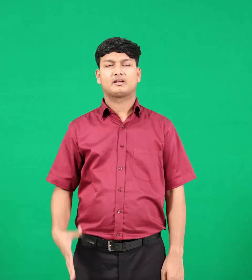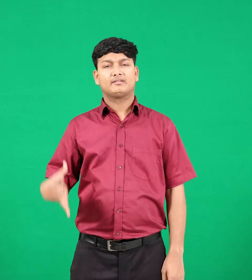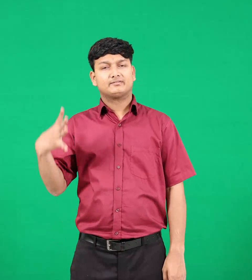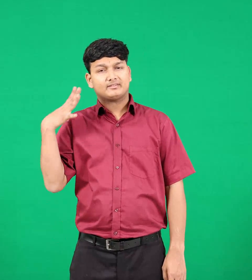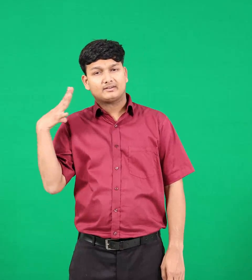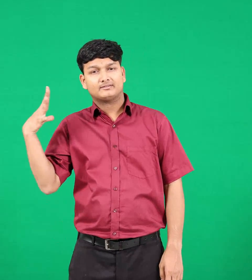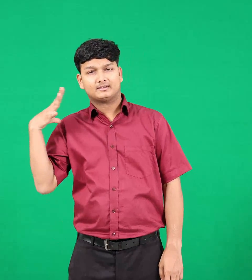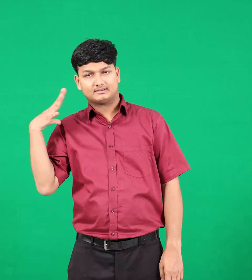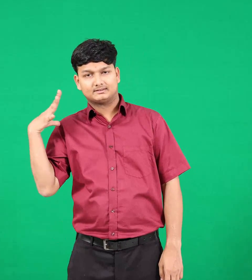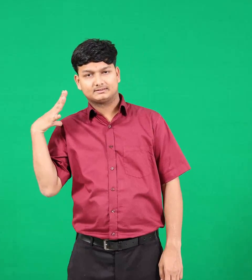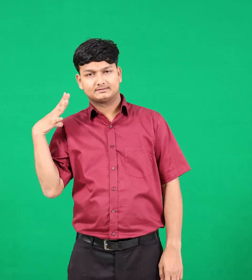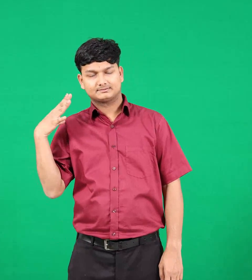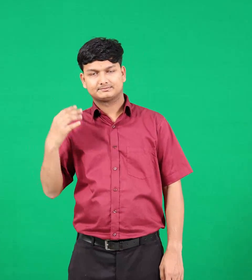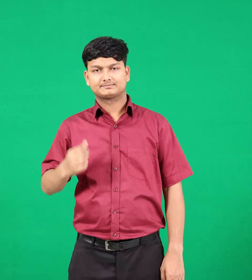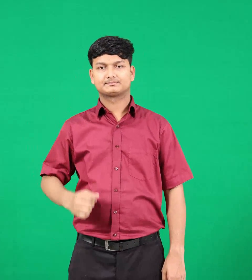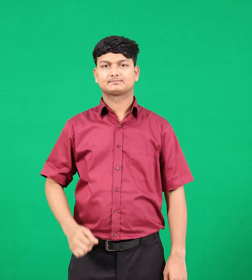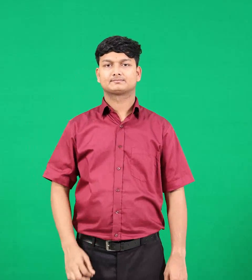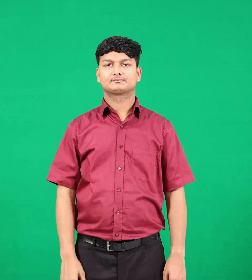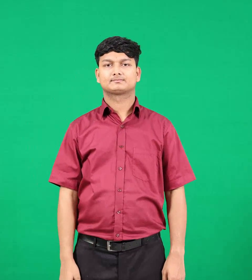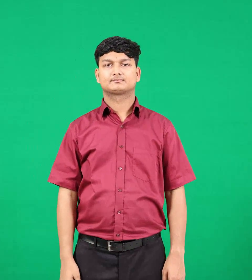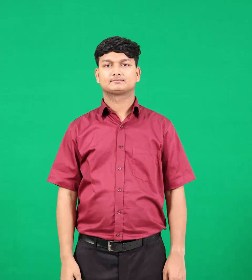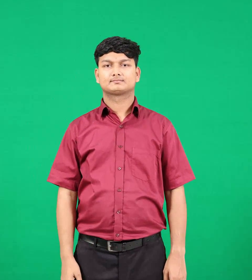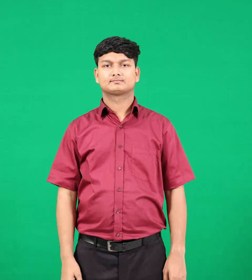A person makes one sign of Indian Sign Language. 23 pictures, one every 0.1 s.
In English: wait
